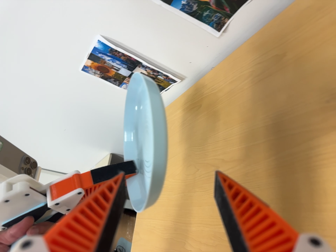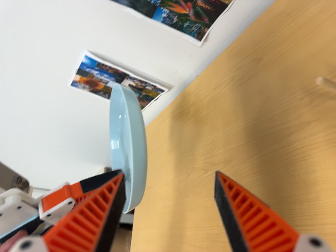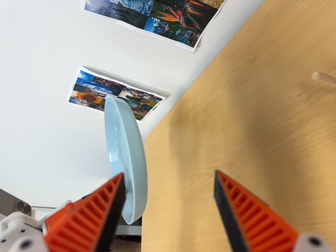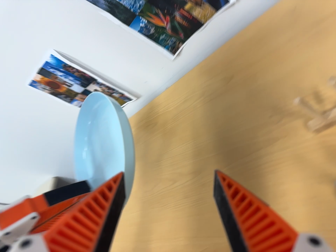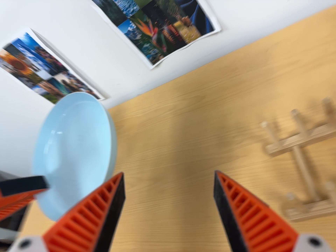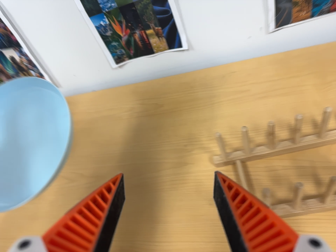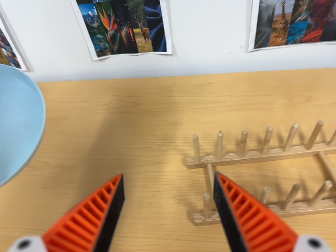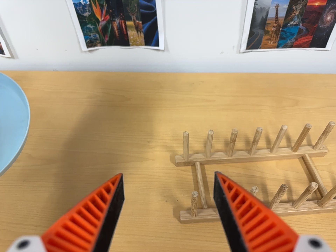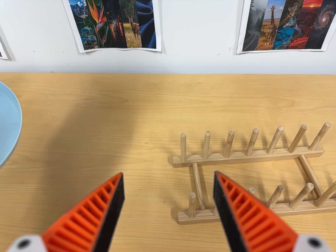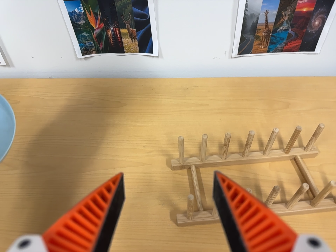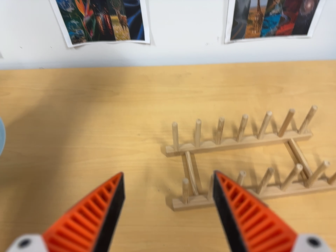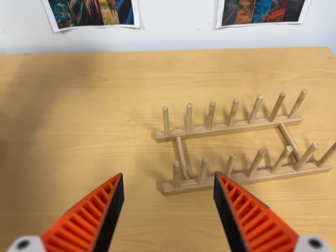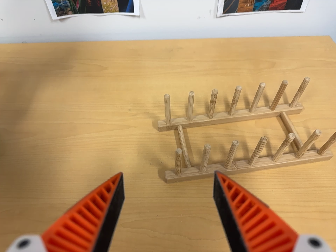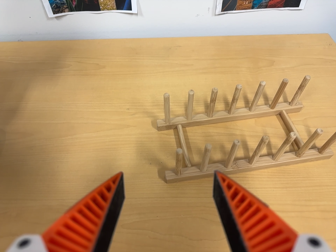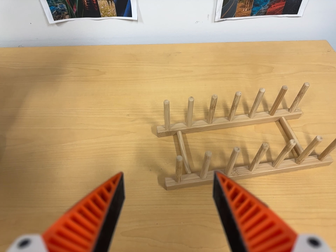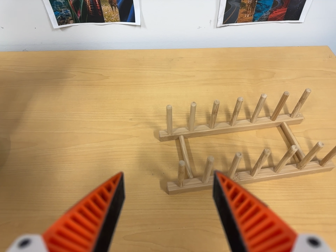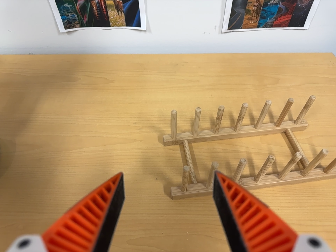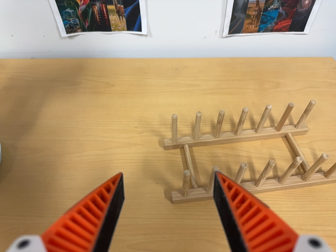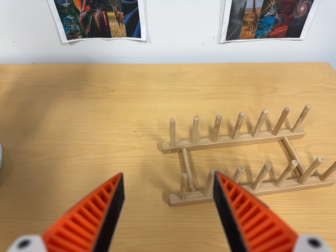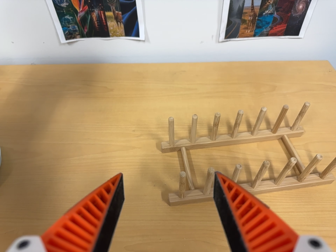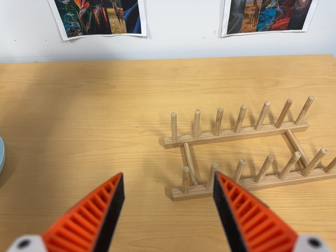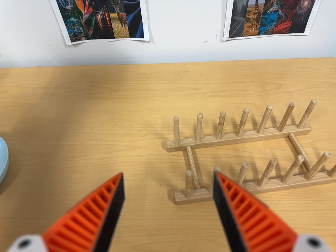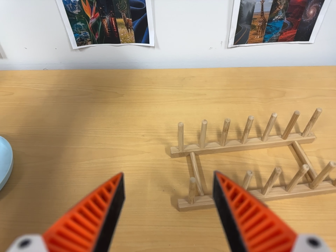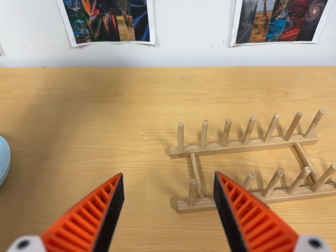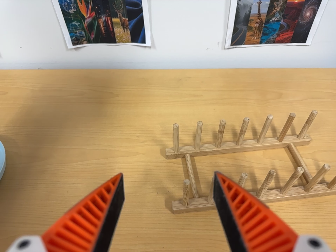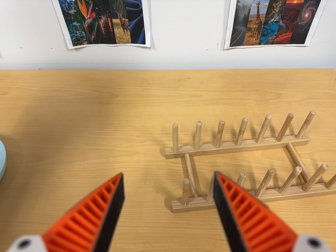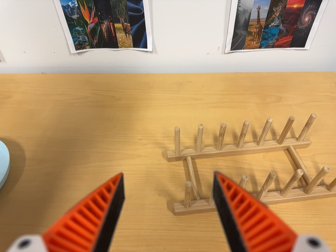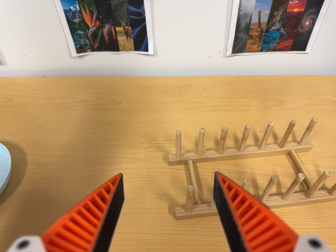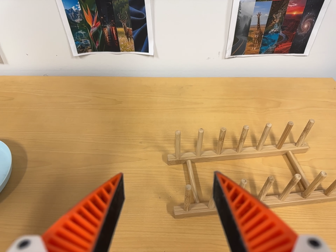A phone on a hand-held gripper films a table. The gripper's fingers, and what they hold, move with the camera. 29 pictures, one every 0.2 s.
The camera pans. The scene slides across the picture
to the left.
0.0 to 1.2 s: The camera pans to its right by about 45 degrees. It travels to its left, toward the bottom of its view and backward, about 16 cm. Its aim tips toward the top of its view by about 15 degrees. It rolls about its line of sight by about 30 degrees, and the scene rotates clockwise.
1.2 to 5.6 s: The camera shifts only a little, or ends up much as it began.
The film runs backward here.
